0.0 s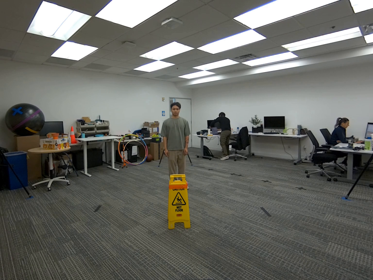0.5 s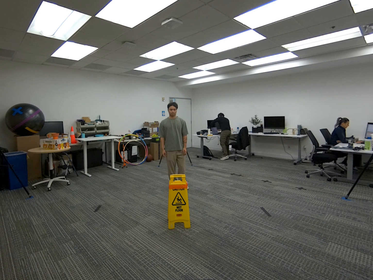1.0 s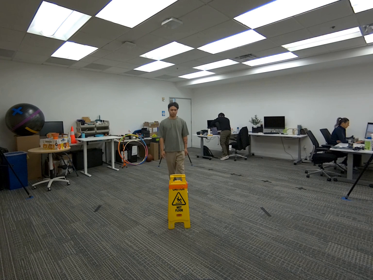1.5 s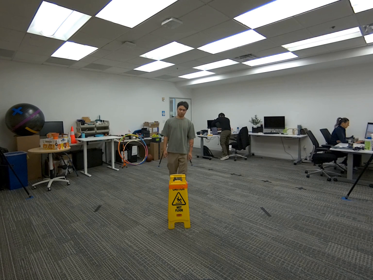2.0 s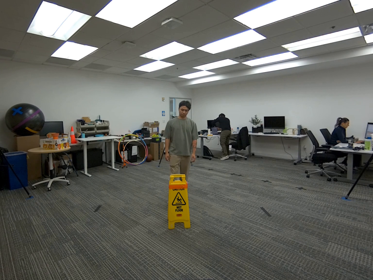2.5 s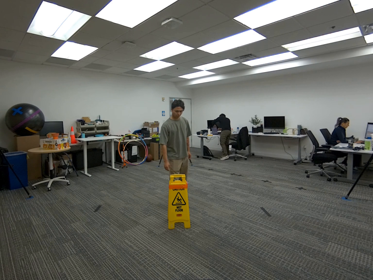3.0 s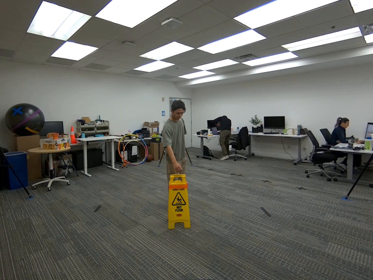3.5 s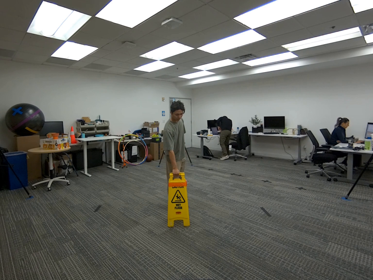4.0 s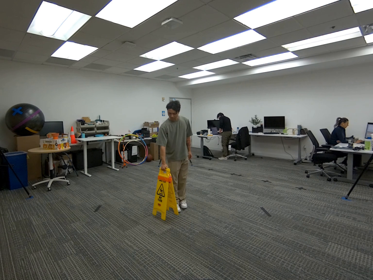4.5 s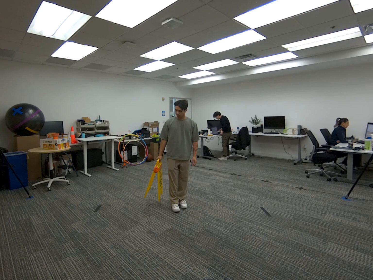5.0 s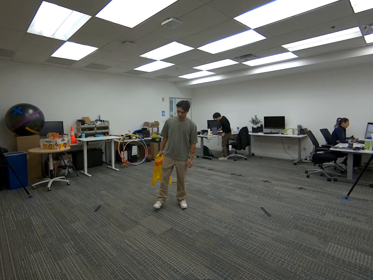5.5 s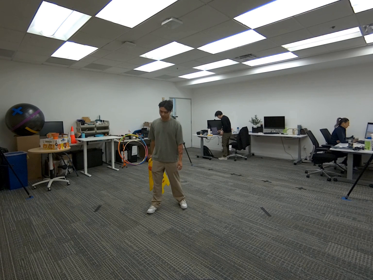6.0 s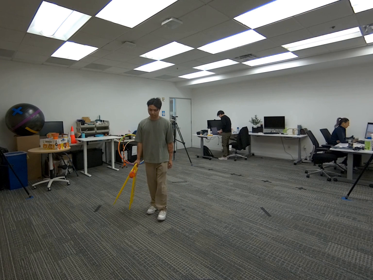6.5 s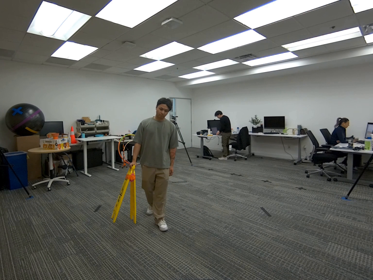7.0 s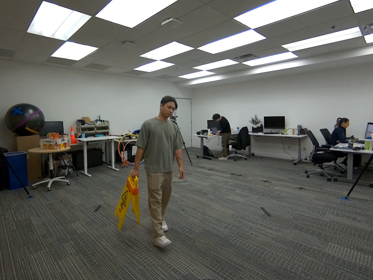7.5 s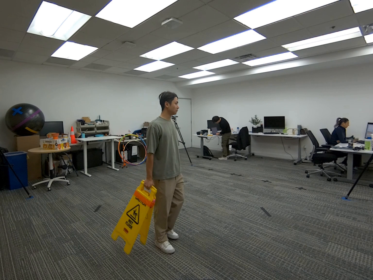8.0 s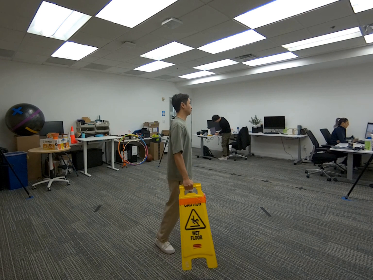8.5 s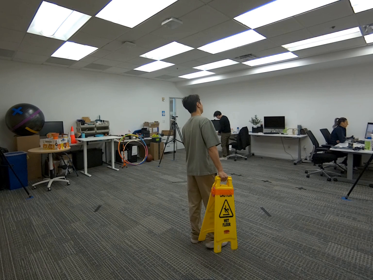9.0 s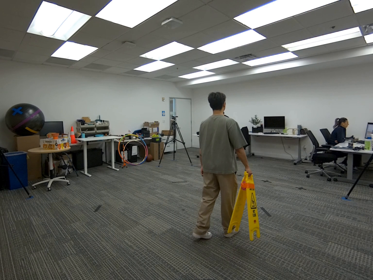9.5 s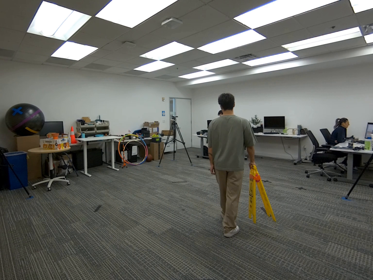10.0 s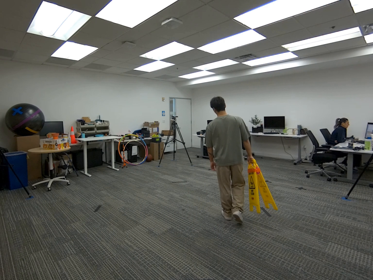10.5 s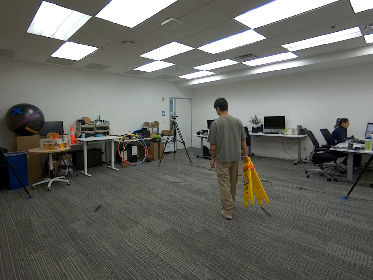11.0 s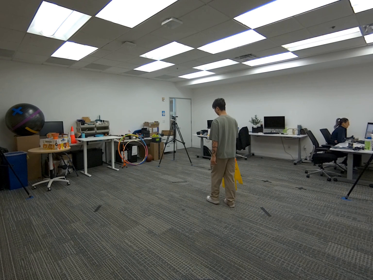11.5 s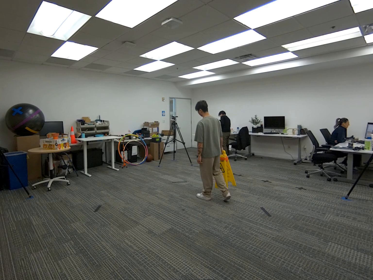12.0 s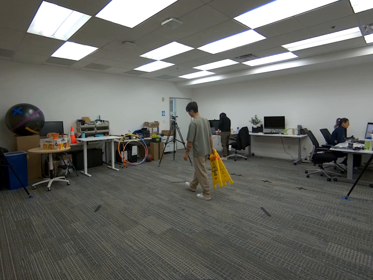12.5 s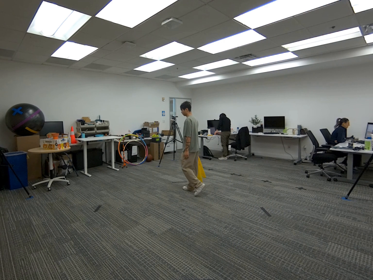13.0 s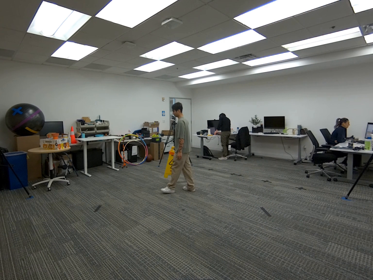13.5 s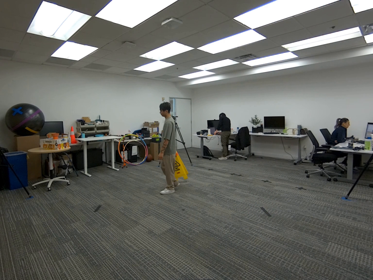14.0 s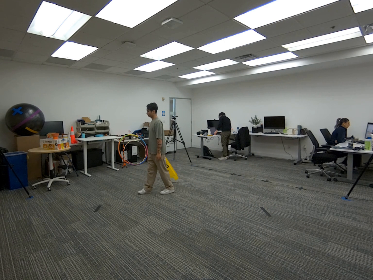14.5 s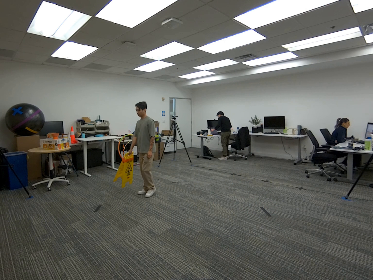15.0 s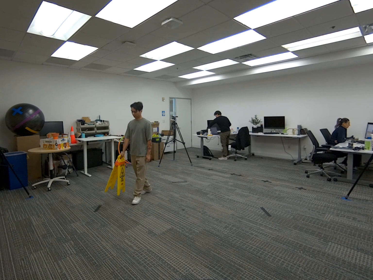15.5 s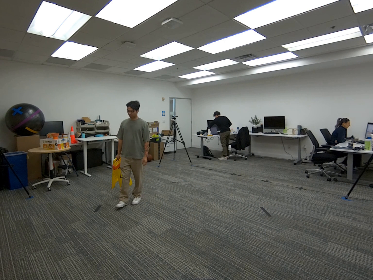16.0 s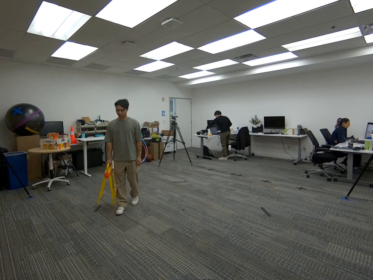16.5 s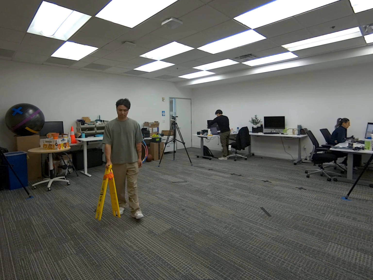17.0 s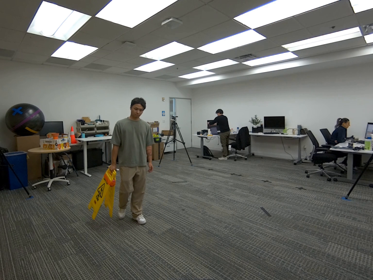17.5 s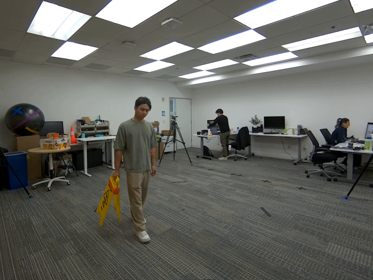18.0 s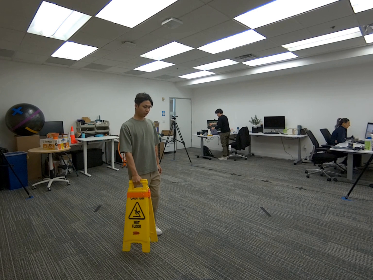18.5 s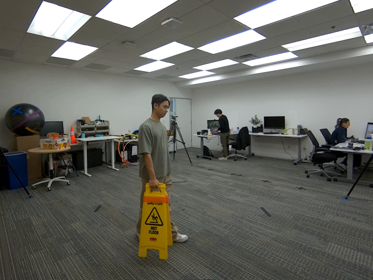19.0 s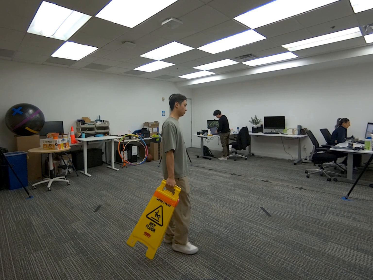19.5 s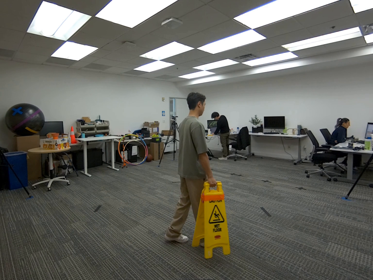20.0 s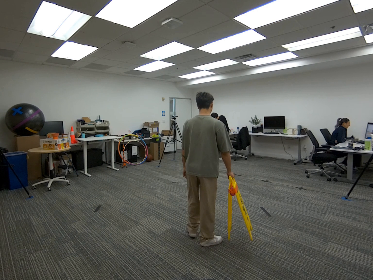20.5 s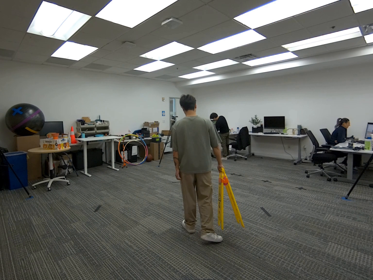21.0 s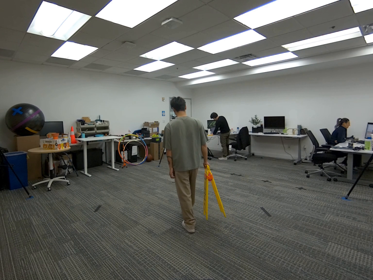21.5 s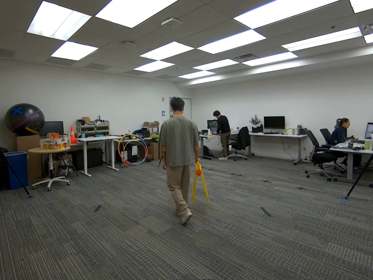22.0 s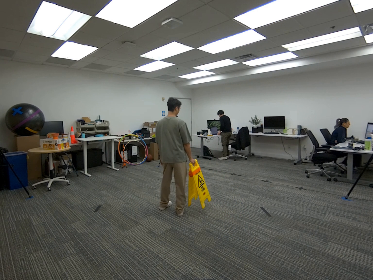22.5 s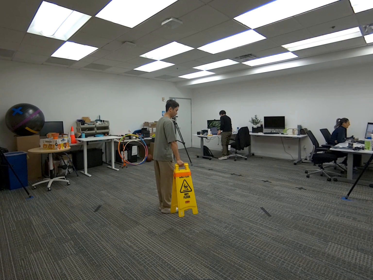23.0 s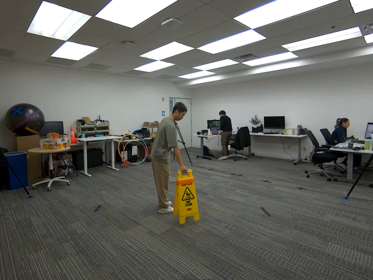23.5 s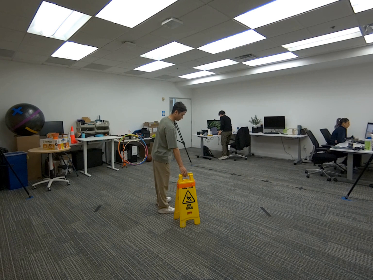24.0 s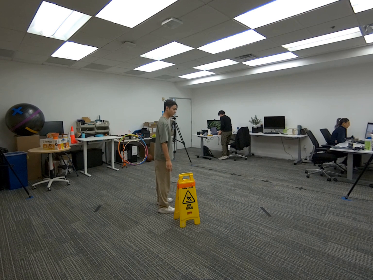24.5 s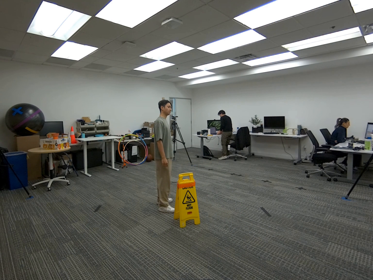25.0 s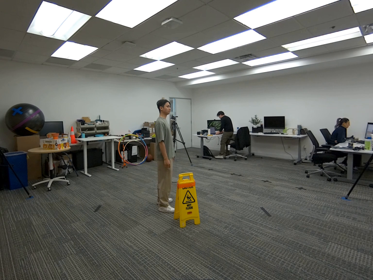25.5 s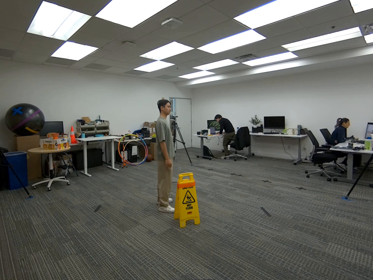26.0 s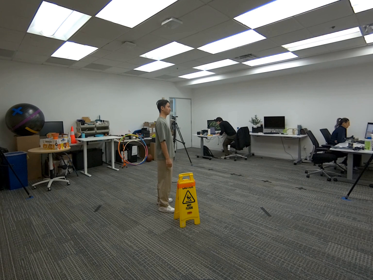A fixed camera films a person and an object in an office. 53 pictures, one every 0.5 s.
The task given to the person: Walk to the wet floor sign, pick it up with one hand and hold onto it while walking around for at least 10 seconds, then place it back on the floor.
